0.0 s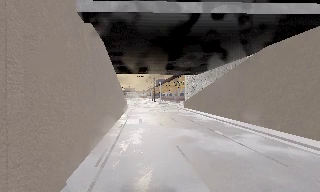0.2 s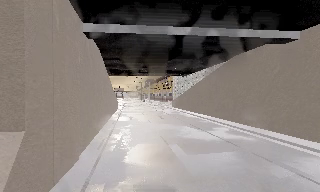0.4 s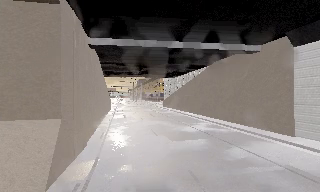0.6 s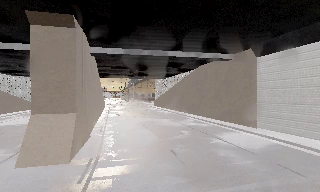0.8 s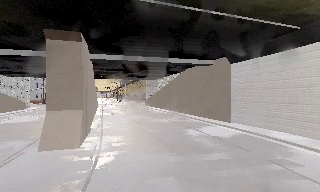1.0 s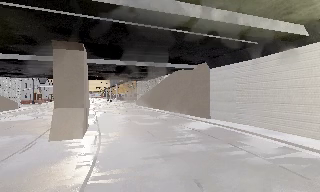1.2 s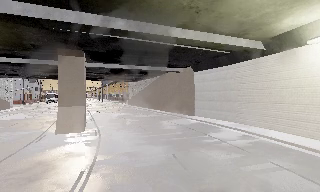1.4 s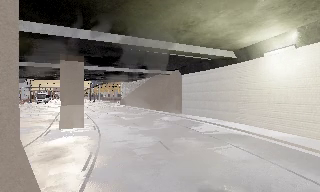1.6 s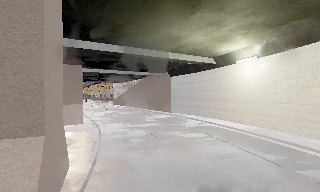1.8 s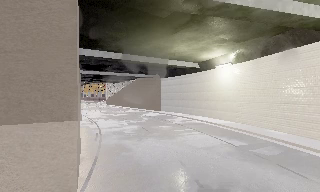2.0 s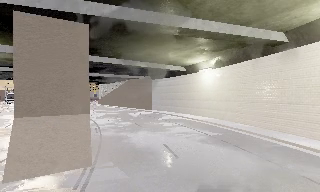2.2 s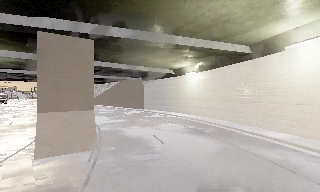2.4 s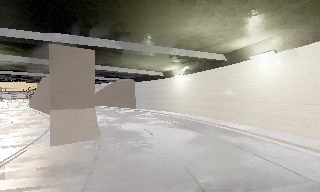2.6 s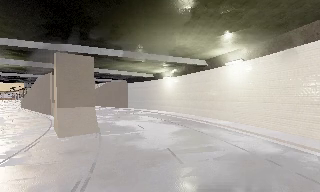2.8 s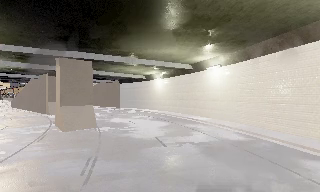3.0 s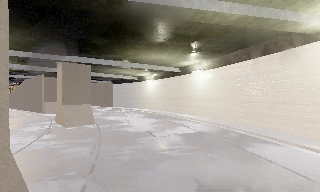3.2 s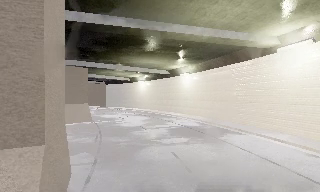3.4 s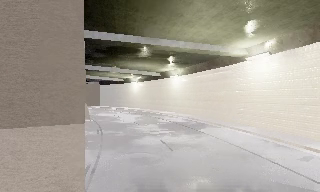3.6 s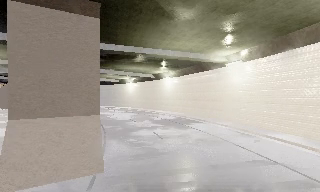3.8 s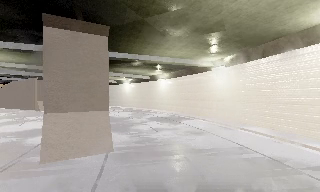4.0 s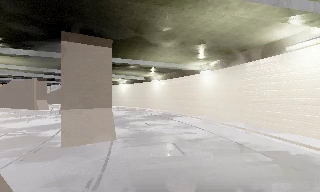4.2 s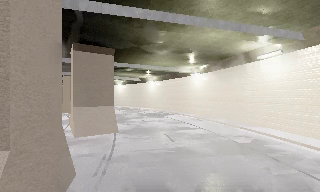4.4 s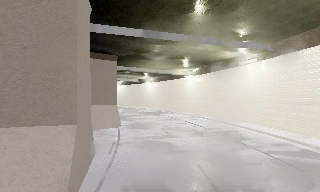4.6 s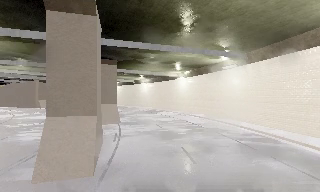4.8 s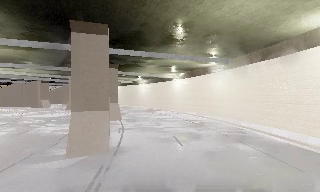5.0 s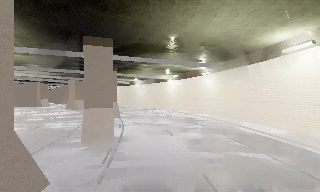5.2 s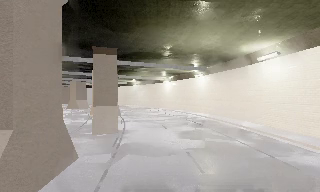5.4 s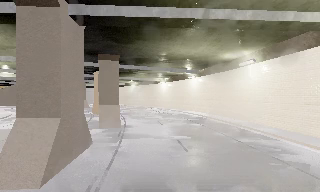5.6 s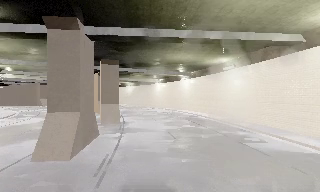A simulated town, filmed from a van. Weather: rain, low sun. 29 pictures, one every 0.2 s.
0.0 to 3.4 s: The camera swings to its right by about 50 degrees, and the scene slides to the left. It travels backward, about 35 m.
3.4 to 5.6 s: The camera pans to its right, which is clockwise from overhead, by about 15 degrees. It travels backward, about 25 m, so what stands in front gets smaller.
The film runs backward here.
